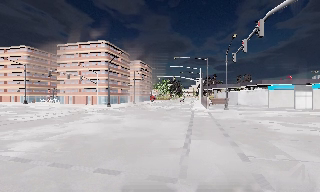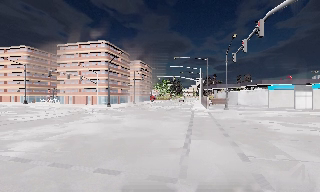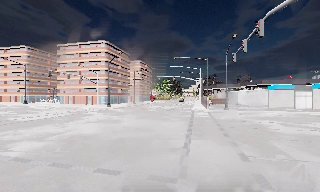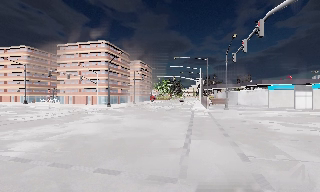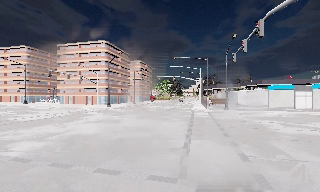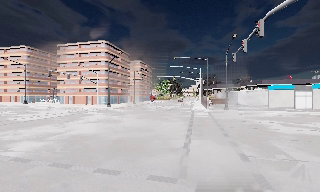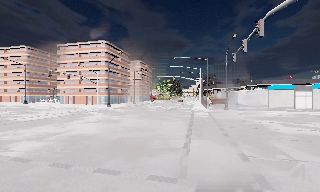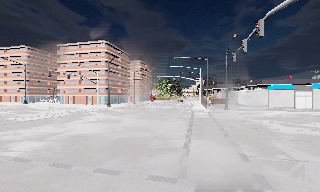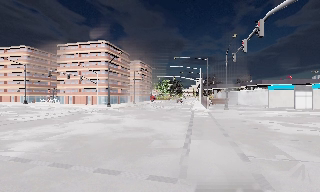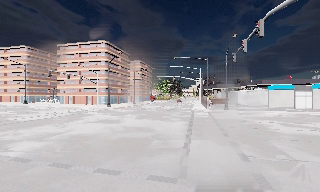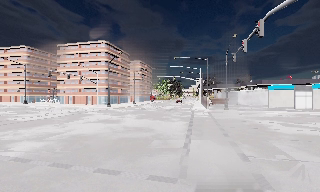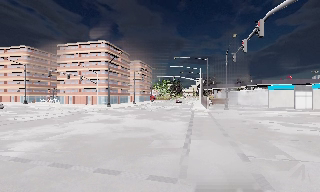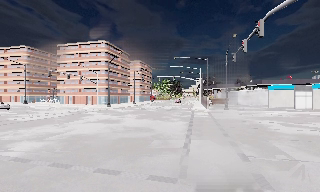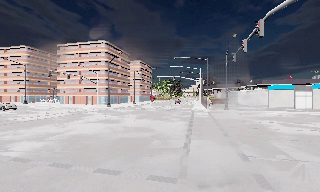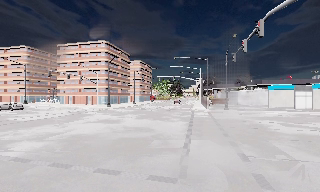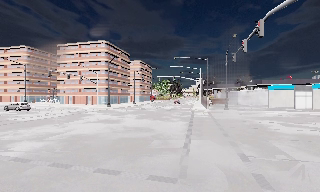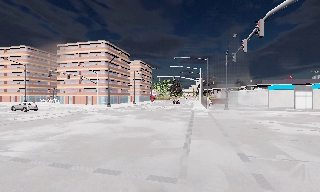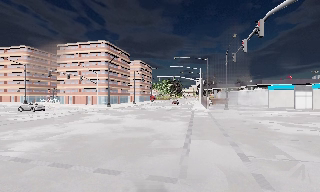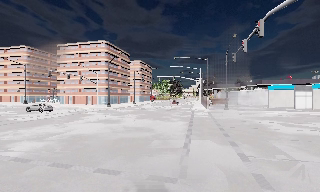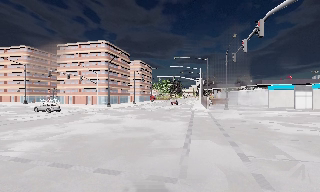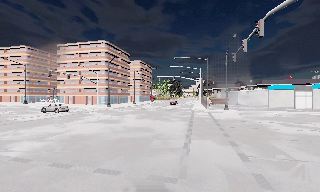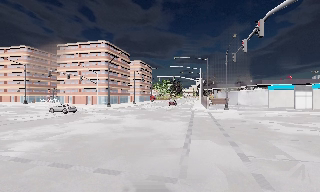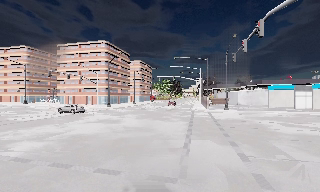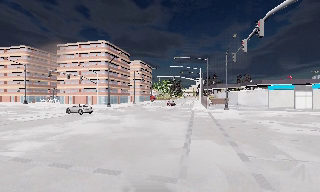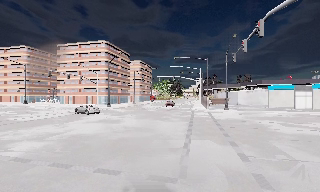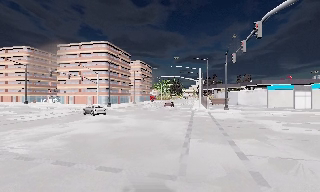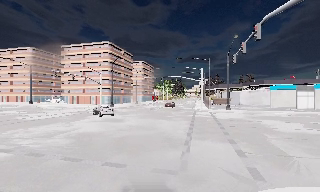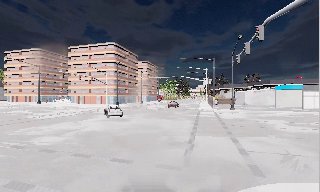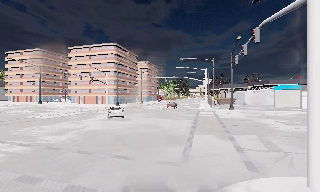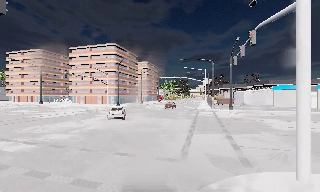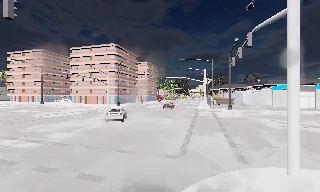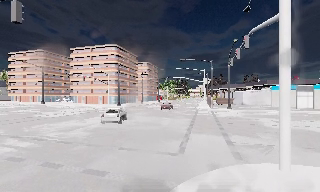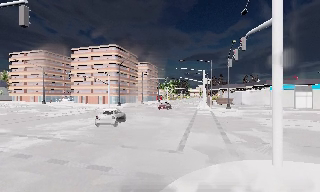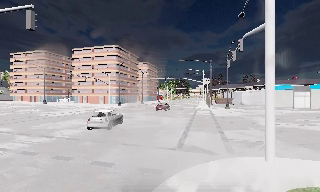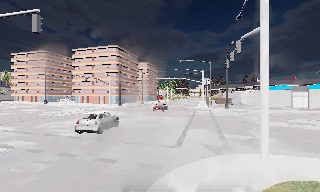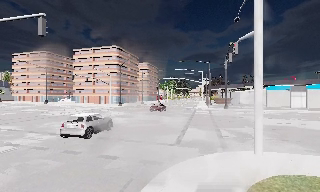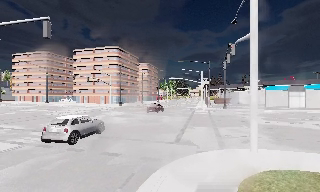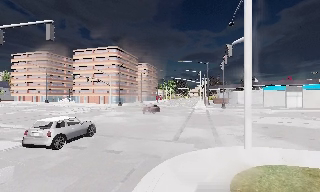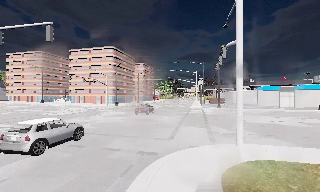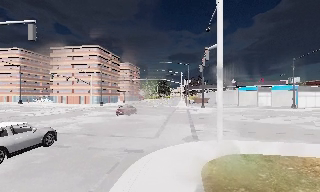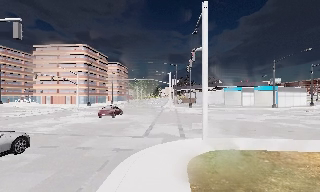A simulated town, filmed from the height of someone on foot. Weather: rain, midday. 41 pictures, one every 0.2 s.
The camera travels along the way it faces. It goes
backward.
0.0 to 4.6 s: The camera keeps its place and its aim.
4.6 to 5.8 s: The camera travels backward, about 1.5 m, so what stands in front gets smaller. It gains speed.
5.8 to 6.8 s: The camera travels backward, about 2 m, so what stands in front gets smaller.
6.8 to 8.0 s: The scene slides to the left, as the camera pans about 10 degrees to its right. It travels backward, about 2 m, so what stands in front gets smaller.
The film runs backward here.
